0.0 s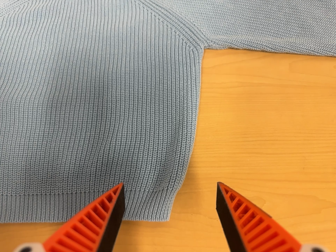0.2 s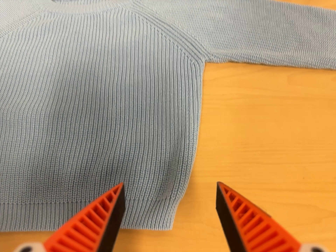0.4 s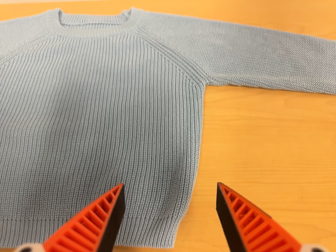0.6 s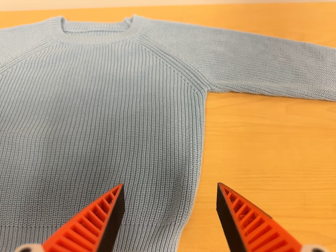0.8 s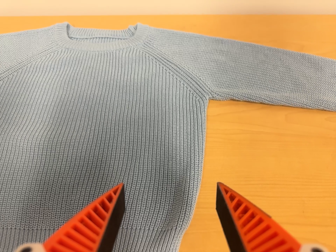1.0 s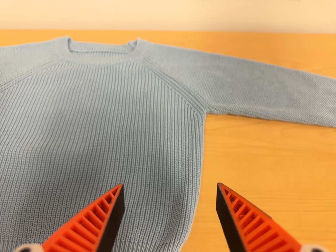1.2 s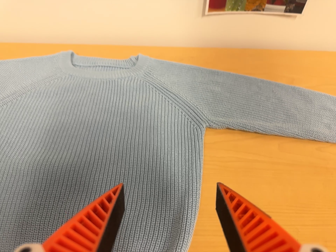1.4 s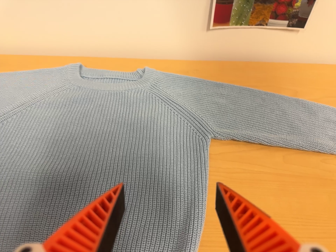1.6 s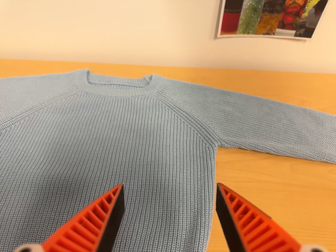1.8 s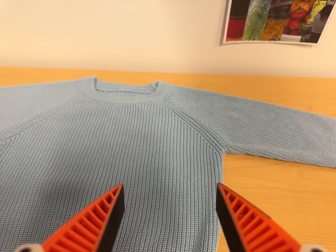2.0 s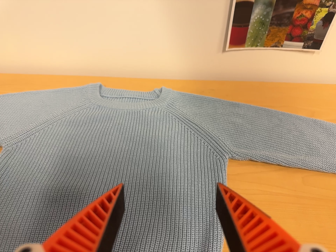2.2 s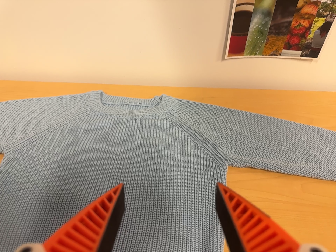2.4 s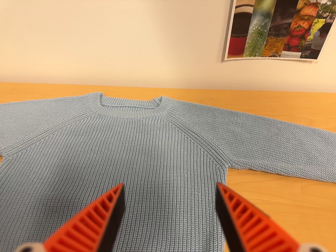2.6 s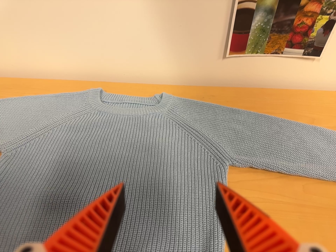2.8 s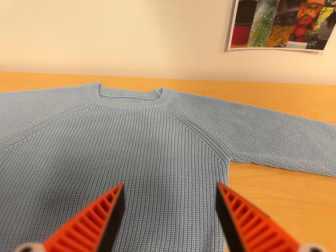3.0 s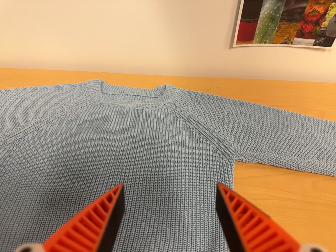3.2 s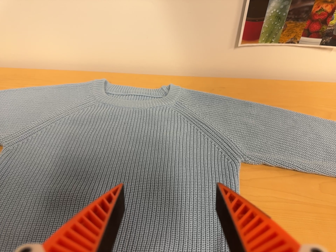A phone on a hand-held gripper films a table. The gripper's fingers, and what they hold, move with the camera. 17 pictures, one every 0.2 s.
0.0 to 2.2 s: The camera travels backward and to its left, about 8 cm, so what stands in front gets smaller. Its aim tips toward the top of its view by about 20 degrees, and the scene shifts downward.
2.2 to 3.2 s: The camera shifts only a little, or ends up much as it began.
The film runs forward here.
